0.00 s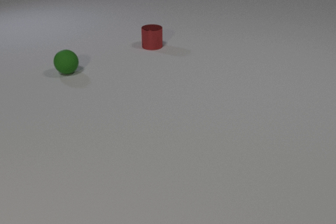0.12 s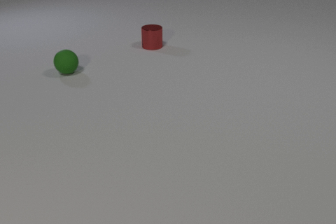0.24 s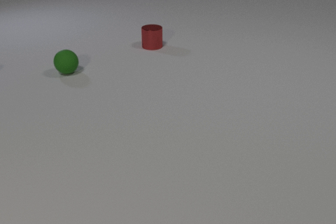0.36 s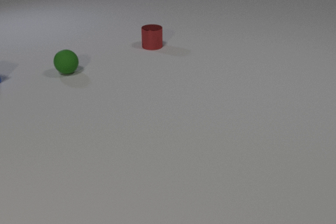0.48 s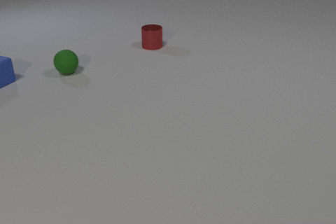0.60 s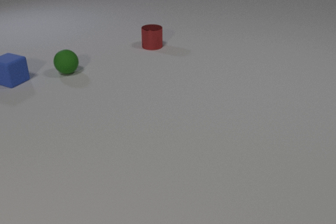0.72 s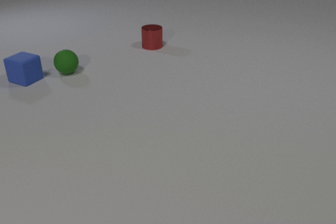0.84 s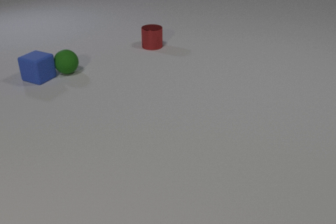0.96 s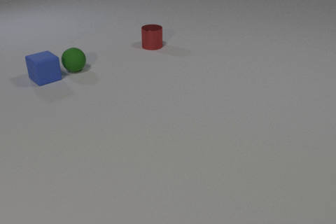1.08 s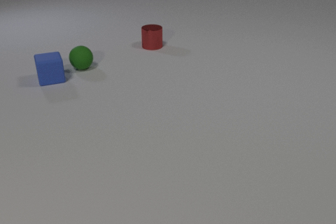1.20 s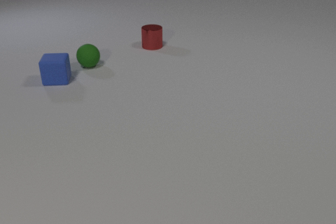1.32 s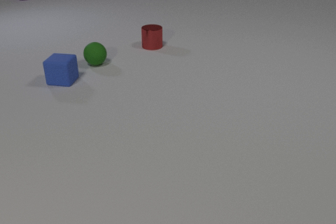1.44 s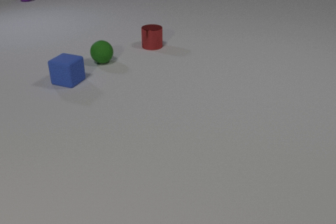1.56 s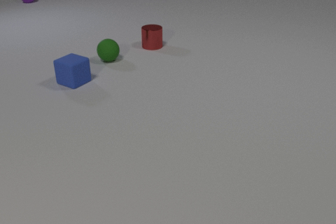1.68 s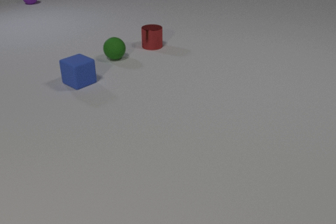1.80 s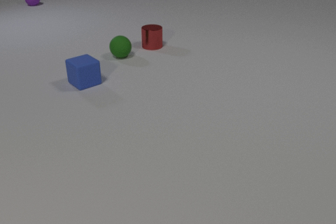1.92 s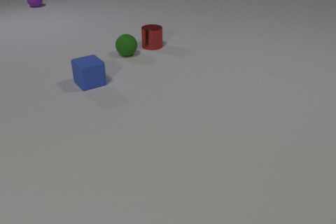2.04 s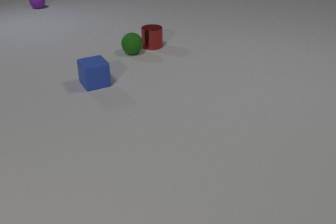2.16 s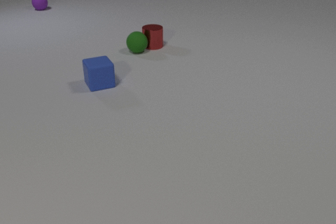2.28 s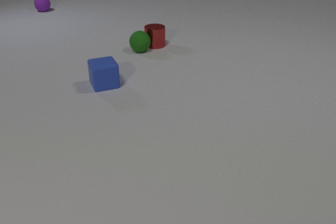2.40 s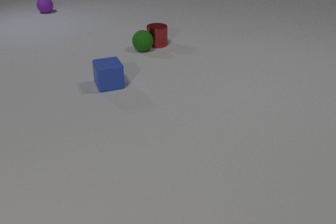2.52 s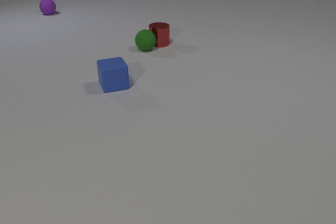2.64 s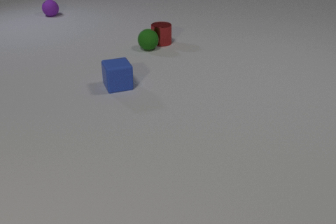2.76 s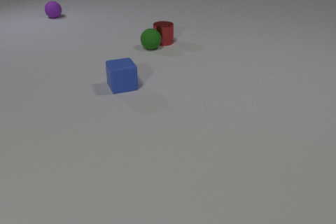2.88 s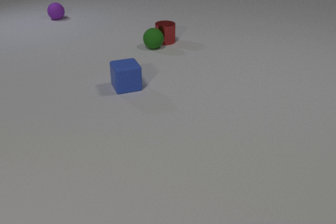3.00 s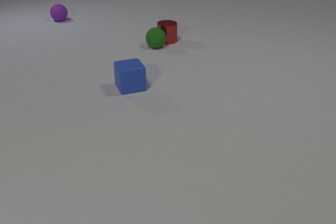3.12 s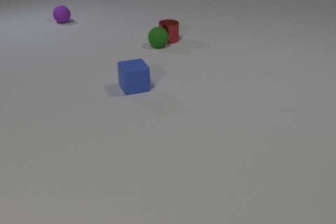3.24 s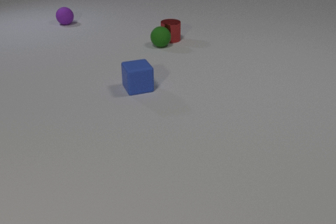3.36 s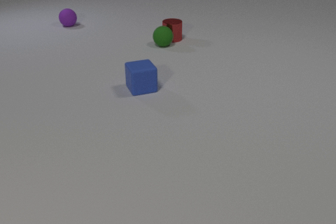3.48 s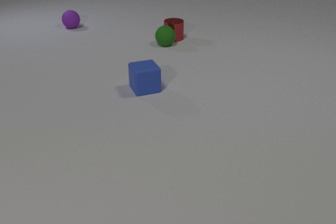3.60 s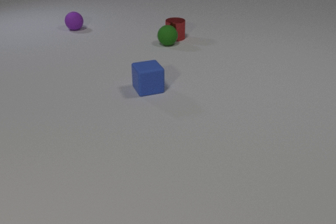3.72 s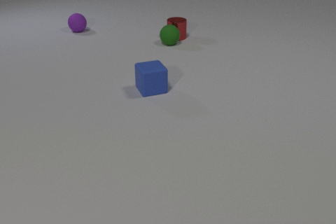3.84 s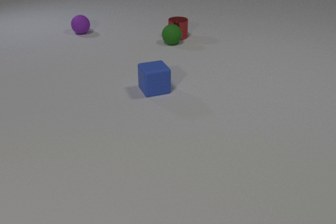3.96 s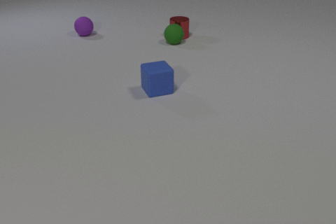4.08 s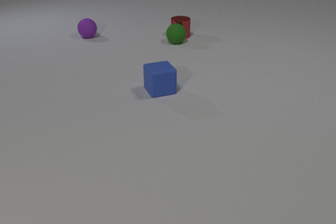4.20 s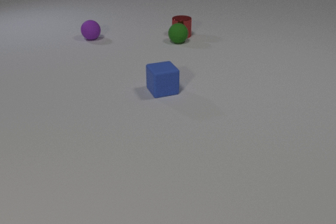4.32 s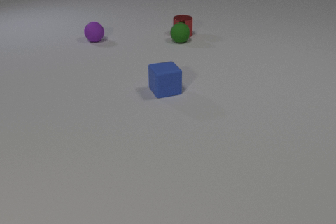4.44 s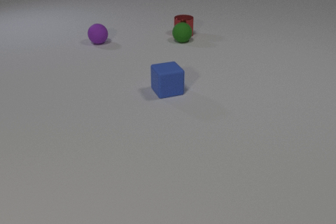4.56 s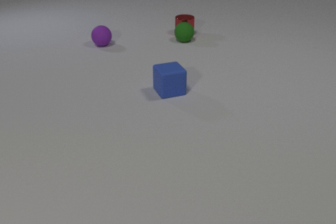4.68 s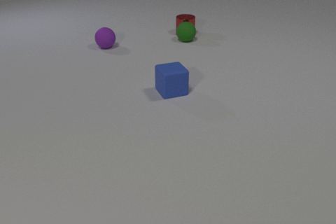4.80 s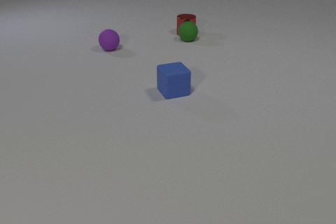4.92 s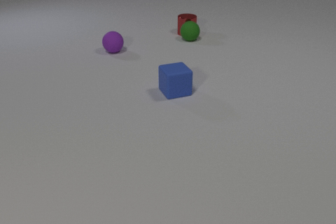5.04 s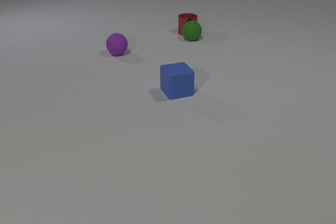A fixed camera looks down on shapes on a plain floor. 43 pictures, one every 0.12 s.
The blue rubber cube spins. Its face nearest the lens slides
to the left.
The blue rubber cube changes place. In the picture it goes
to the right.
0.00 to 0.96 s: The blue rubber cube comes in at the left edge, slides to the right. The green rubber sphere rolls to the right. The blue rubber cube and the green rubber sphere collide.
0.96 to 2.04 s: The blue rubber cube slides to the right and toward the camera, spins so that its near face slides to the left, clockwise seen from above. The green rubber sphere rolls to the right and away from the camera. The purple rubber sphere comes in at the top edge, rolls toward the camera.
2.04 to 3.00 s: The blue rubber cube slides to the right. The green rubber sphere rolls to the right and away from the camera. The purple rubber sphere rolls toward the camera. The red metal cylinder slides away from the camera and to the right. The green rubber sphere and the red metal cylinder collide.
3.00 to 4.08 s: The blue rubber cube slides to the right. The green rubber sphere rolls to the right and away from the camera. The purple rubber sphere rolls toward the camera and to the right. The red metal cylinder slides away from the camera and to the right.
4.08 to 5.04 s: The blue rubber cube slides to the right. The green rubber sphere rolls to the right and away from the camera. The purple rubber sphere rolls toward the camera and to the right. The red metal cylinder slides away from the camera and to the right.
What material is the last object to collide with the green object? metal.
How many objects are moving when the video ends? 4.
How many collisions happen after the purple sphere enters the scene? 1.
